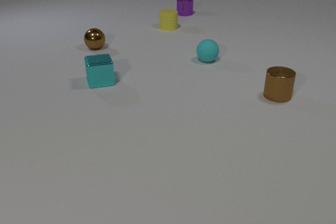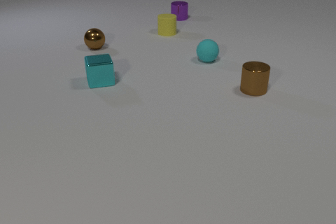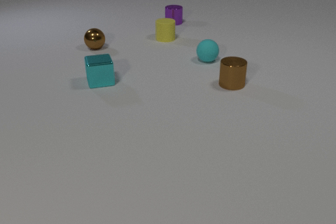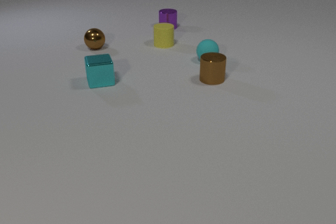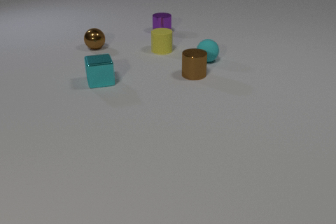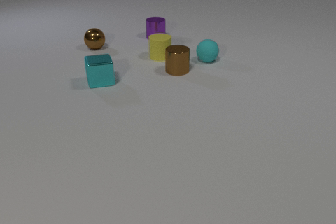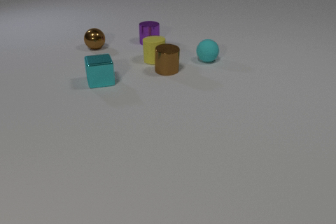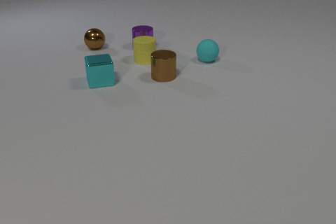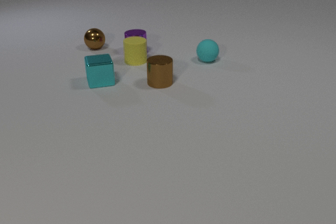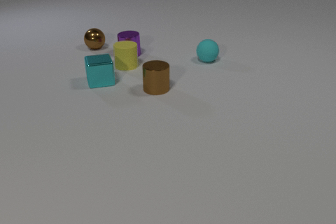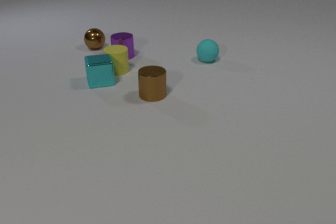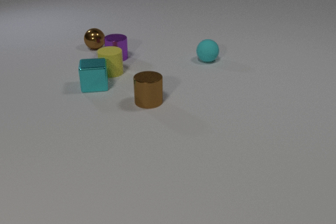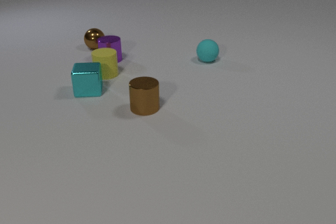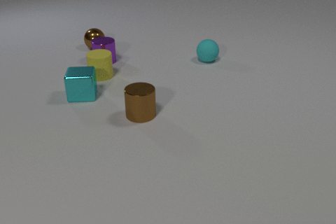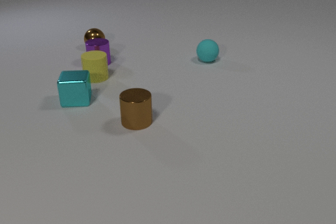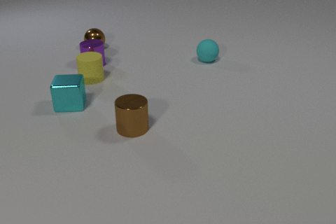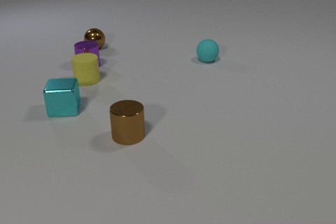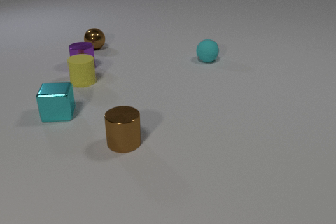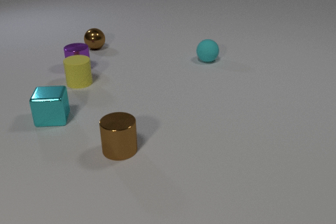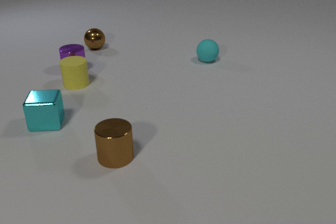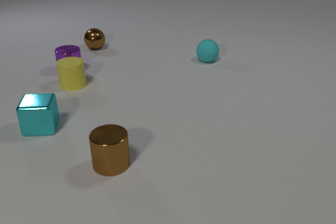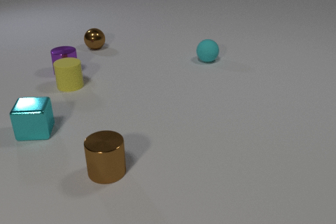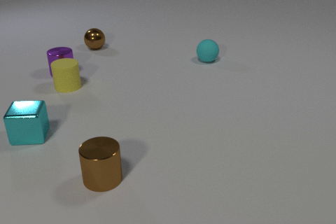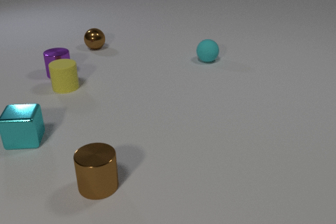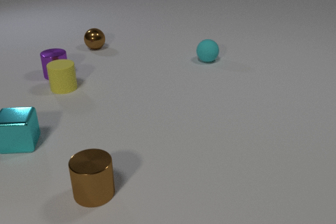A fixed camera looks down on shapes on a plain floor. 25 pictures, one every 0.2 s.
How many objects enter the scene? 0.
How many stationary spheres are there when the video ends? 2.
What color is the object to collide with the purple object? yellow.
0.0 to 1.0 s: The yellow rubber cylinder slides toward the camera. The brown metal cylinder slides to the left and away from the camera. The purple metal cylinder slides toward the camera.
1.0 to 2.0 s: The yellow rubber cylinder slides to the left and toward the camera. The brown metal cylinder slides toward the camera and to the left. The purple metal cylinder slides toward the camera and to the left. The yellow rubber cylinder and the brown metal cylinder collide. The yellow rubber cylinder and the purple metal cylinder collide. The yellow rubber cylinder and the cyan metal cube collide.
2.0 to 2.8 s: The yellow rubber cylinder slides to the left and toward the camera. The brown metal cylinder slides toward the camera. The purple metal cylinder slides to the left and toward the camera. The cyan metal cube slides toward the camera and to the left.
2.8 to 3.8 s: The yellow rubber cylinder slides to the left and toward the camera. The brown metal cylinder slides toward the camera. The purple metal cylinder slides to the left and toward the camera. The cyan metal cube slides toward the camera and to the left.
3.8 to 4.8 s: The yellow rubber cylinder slides to the left and toward the camera. The brown metal cylinder slides toward the camera and to the left. The purple metal cylinder slides to the left and toward the camera. The cyan metal cube slides toward the camera and to the left.
